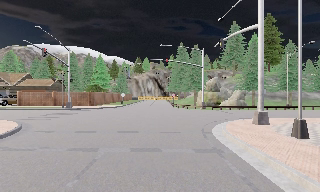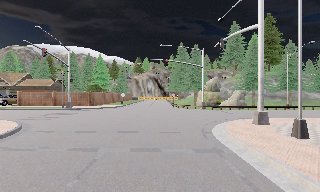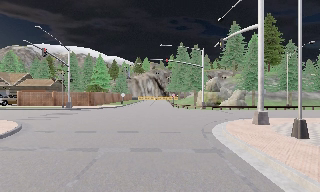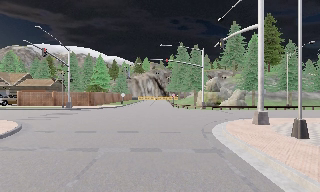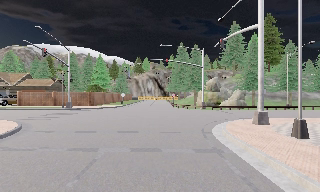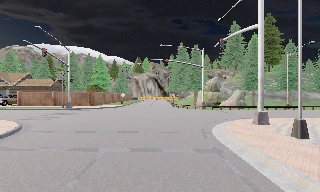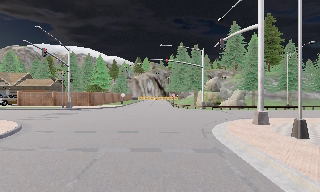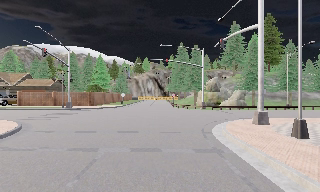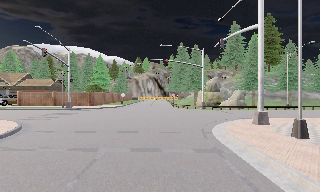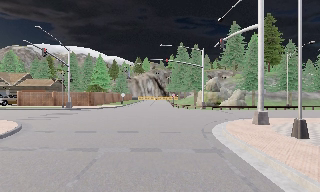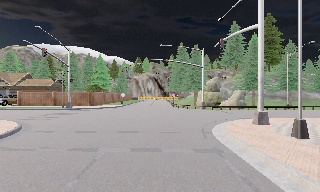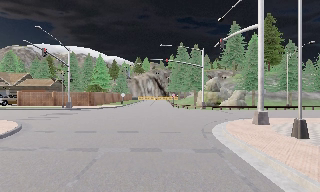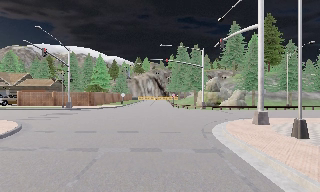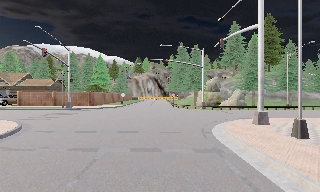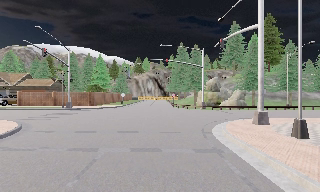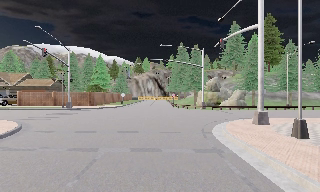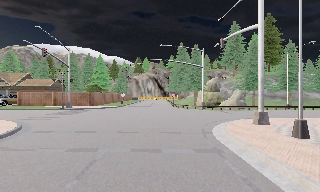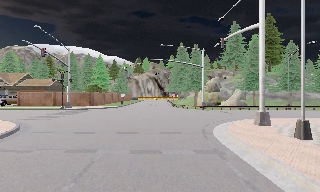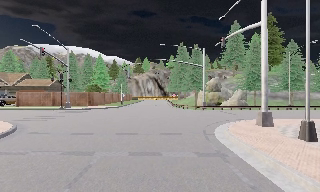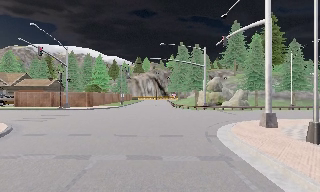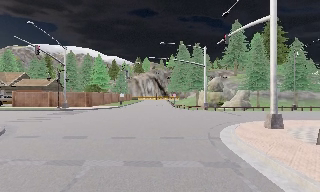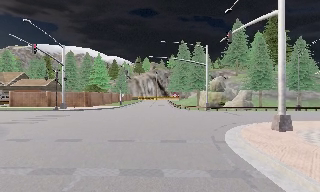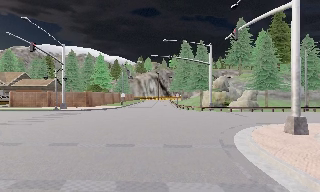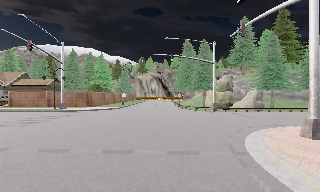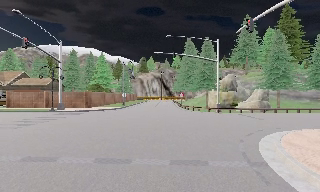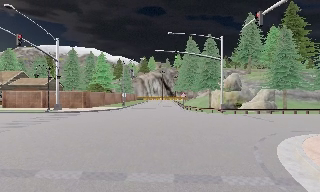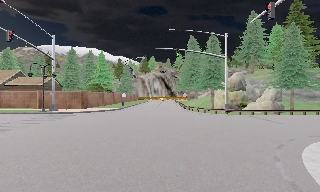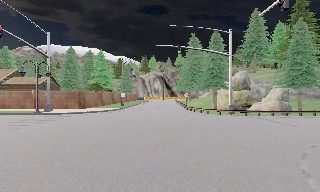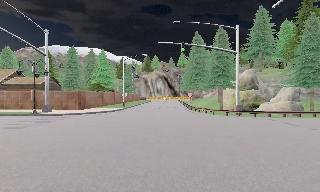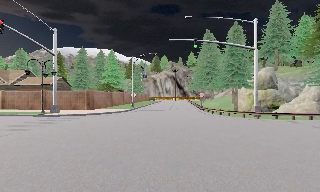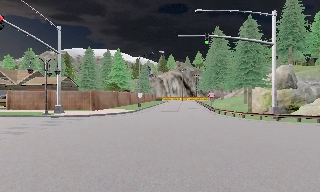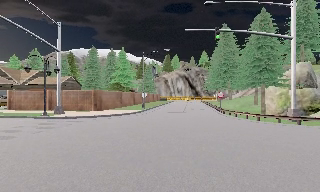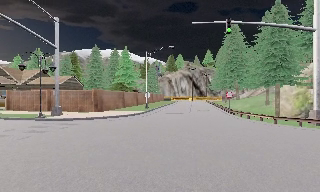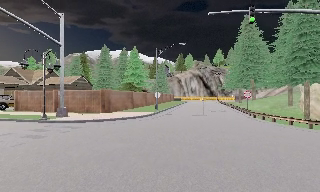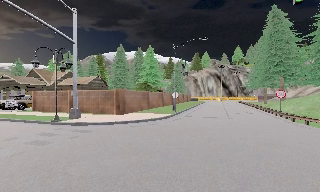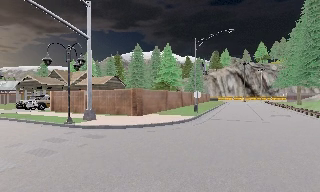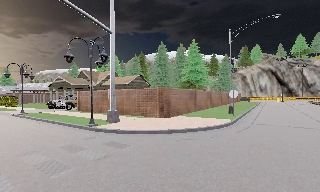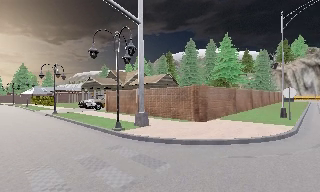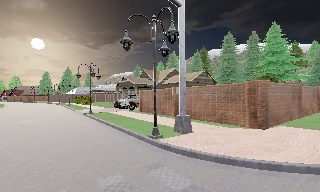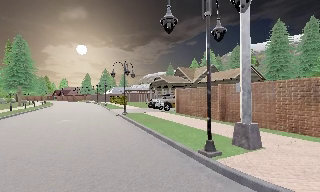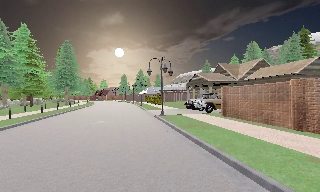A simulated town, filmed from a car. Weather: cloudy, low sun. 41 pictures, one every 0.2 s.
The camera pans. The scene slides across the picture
to the right.
The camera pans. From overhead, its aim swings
counterclockwise.
0.0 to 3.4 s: The camera keeps its place and its aim.
3.4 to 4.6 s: The camera travels forward, about 2.5 m, so what stands in front looms larger. It gains speed.
4.6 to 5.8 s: The camera travels forward, about 5 m, so what stands in front looms larger.
5.8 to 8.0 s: The camera pans to its left, which is counterclockwise from overhead, by about 70 degrees. It travels forward, about 16 m. It gains speed.
The film runs forward here.
